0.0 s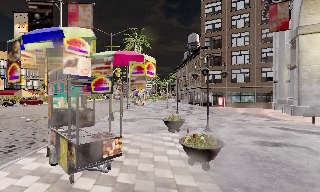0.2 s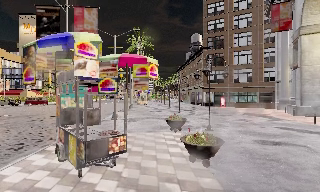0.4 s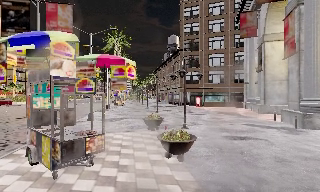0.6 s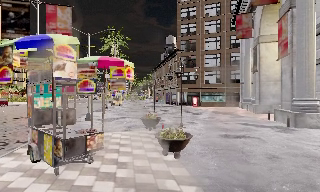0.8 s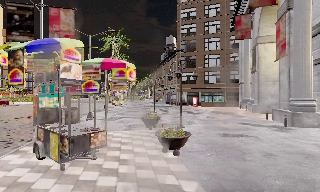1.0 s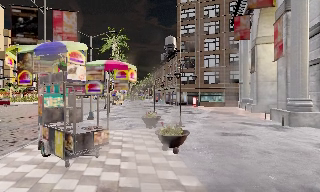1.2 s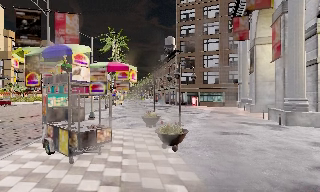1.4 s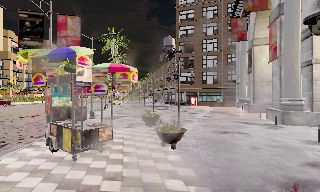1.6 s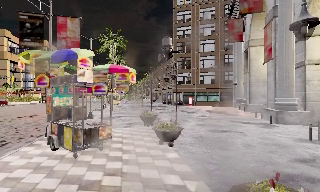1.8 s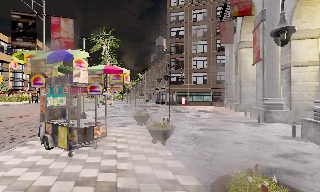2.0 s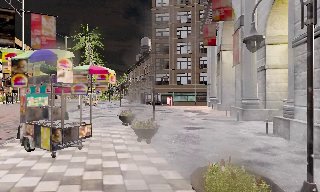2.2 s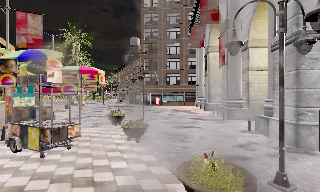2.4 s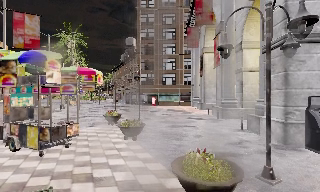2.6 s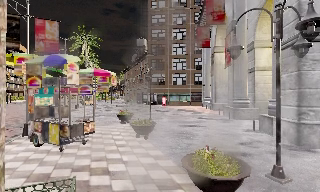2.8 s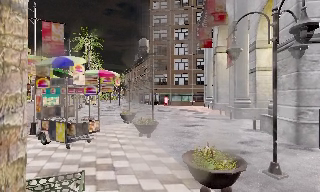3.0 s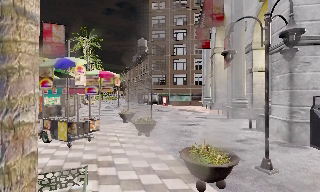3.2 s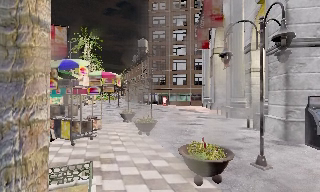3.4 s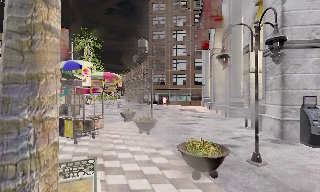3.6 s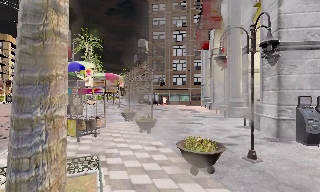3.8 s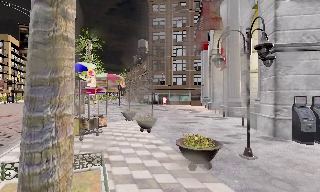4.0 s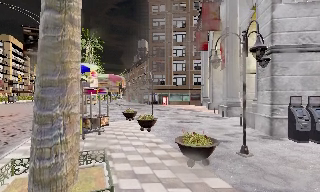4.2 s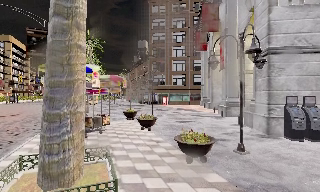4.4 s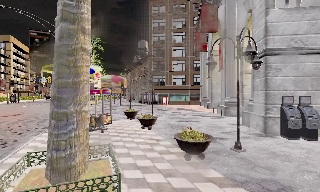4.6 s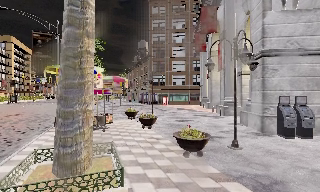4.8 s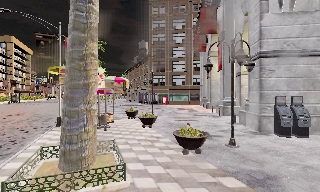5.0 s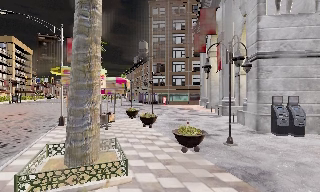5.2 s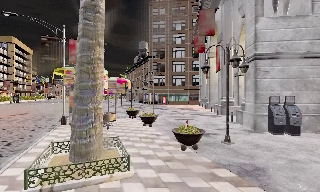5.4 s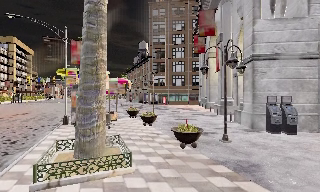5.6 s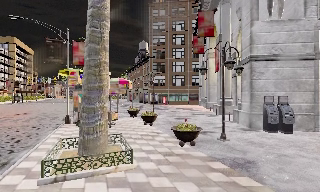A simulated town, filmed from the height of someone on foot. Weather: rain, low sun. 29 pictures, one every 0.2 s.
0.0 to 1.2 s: The camera travels backward, about 1.5 m, so what stands in front gets smaller.
1.2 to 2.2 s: The scene slides to the left, as the camera pans about 15 degrees to its right. It travels backward, about 1 m, so what stands in front gets smaller.
2.2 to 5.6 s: The camera travels backward, about 4 m, so what stands in front gets smaller.
The film runs backward here.
